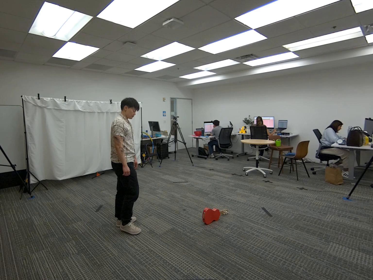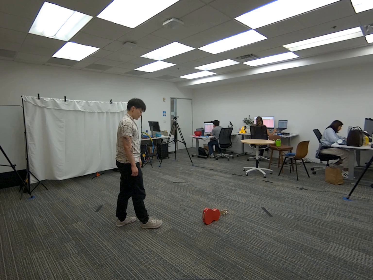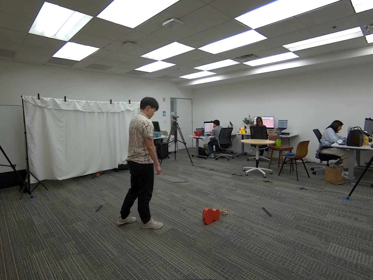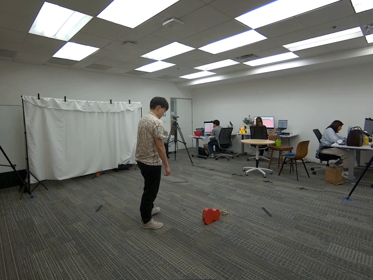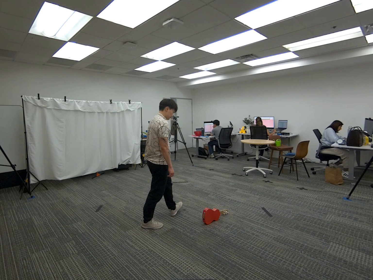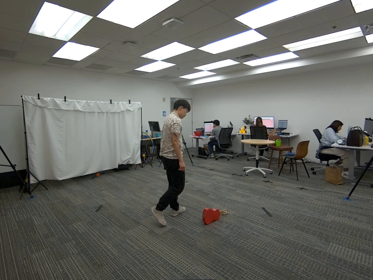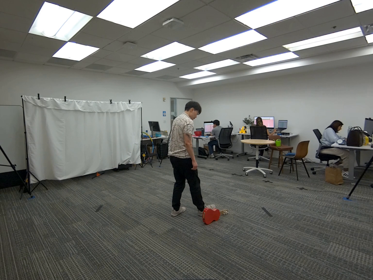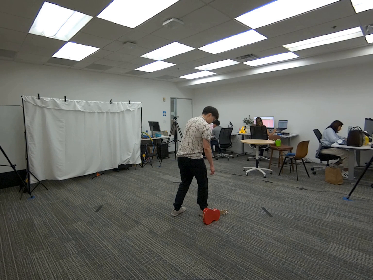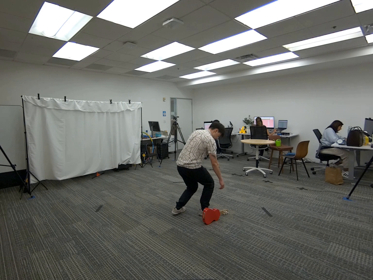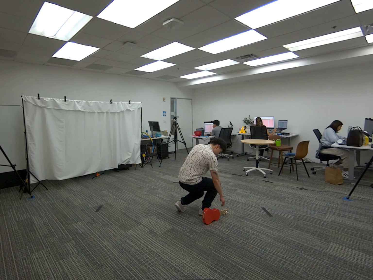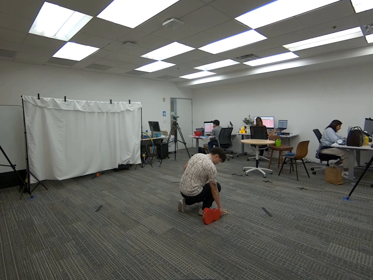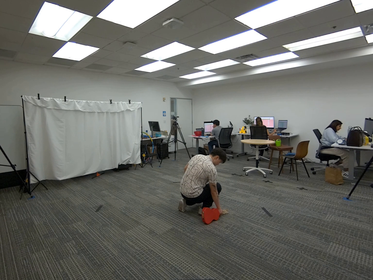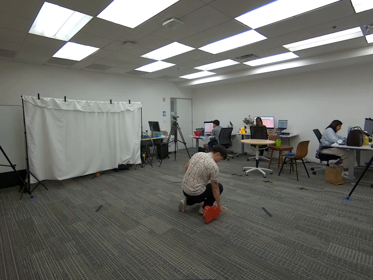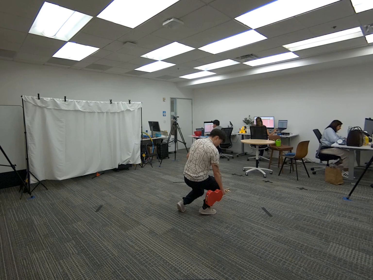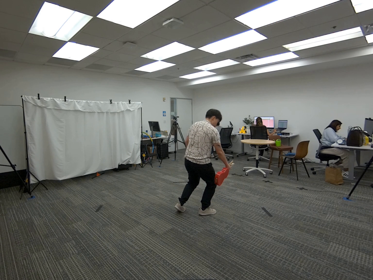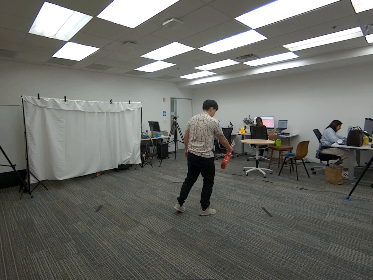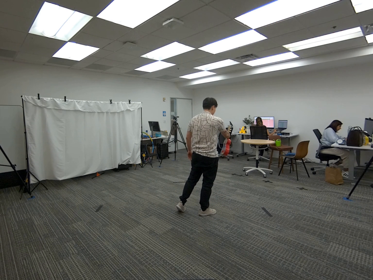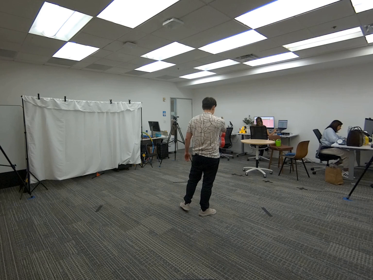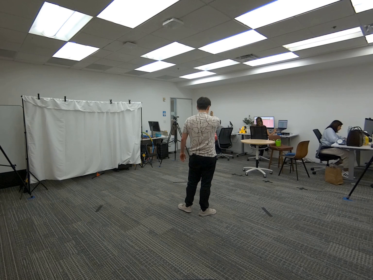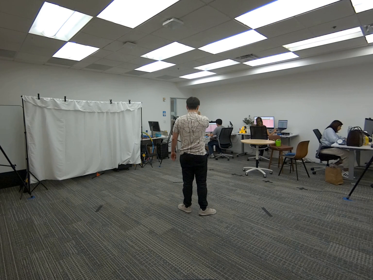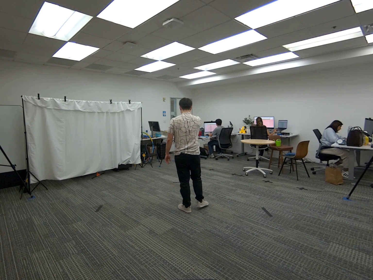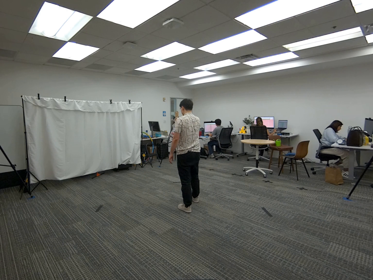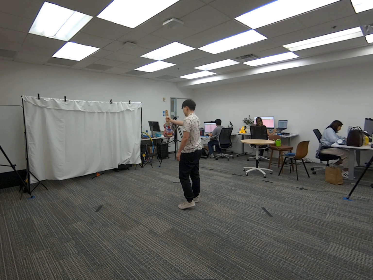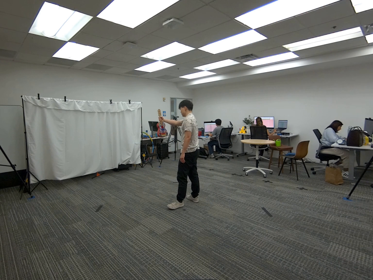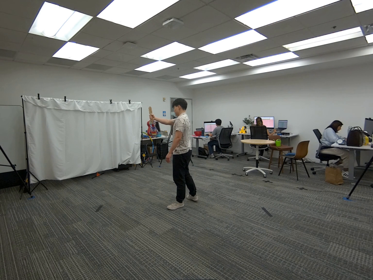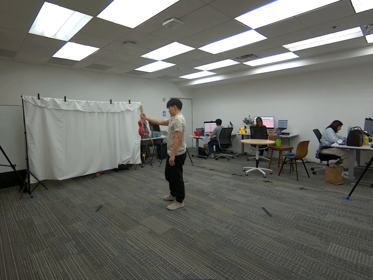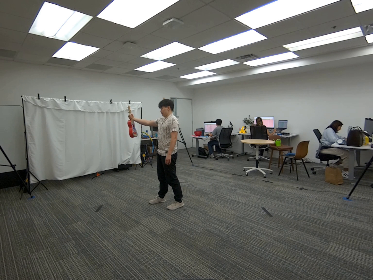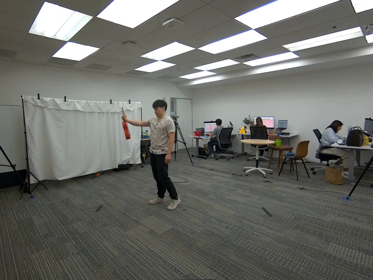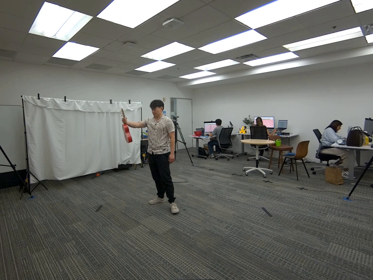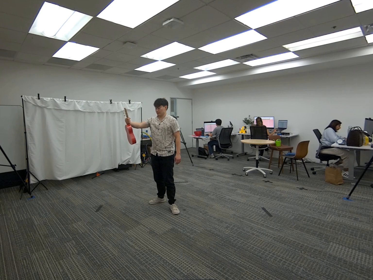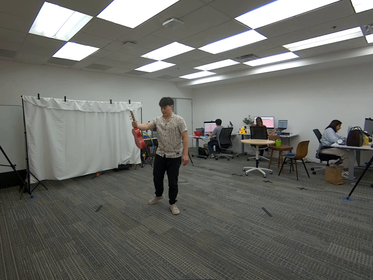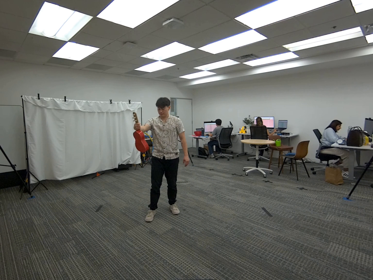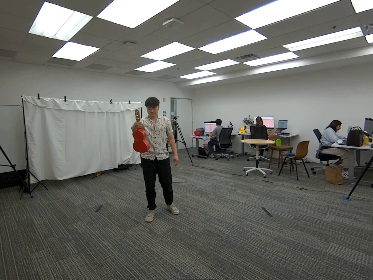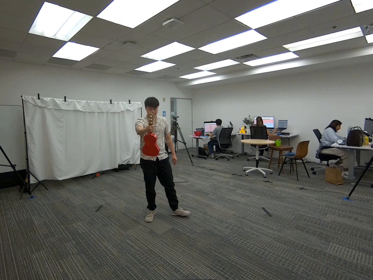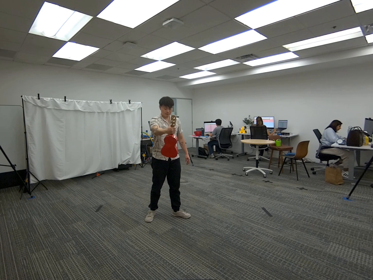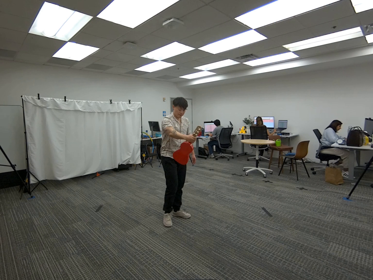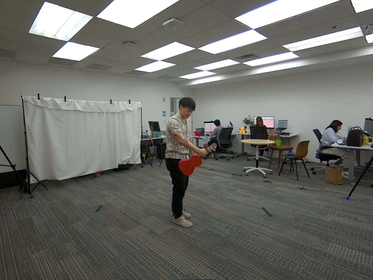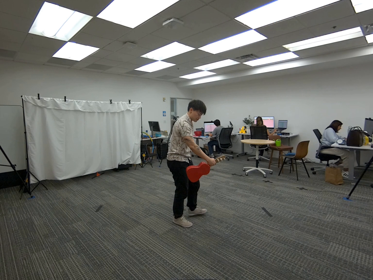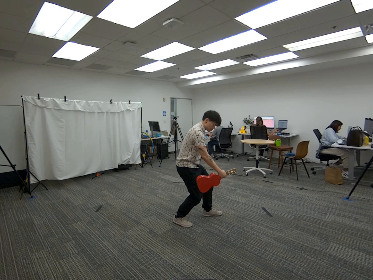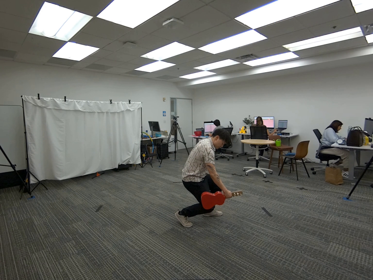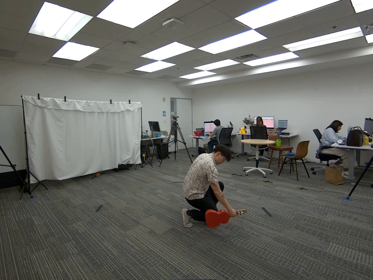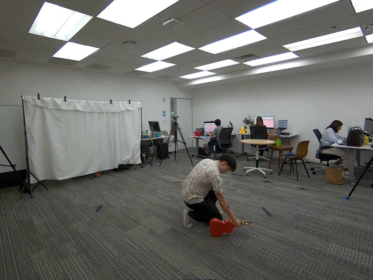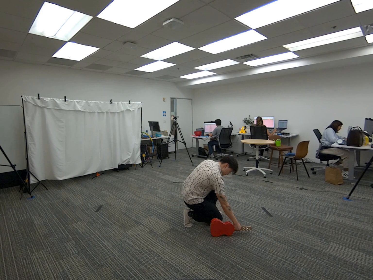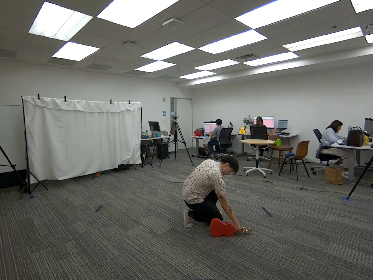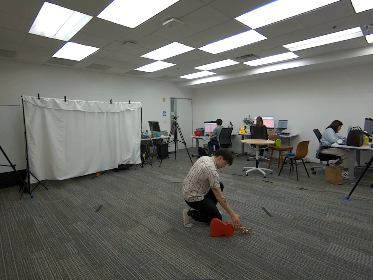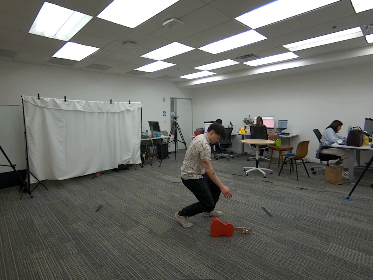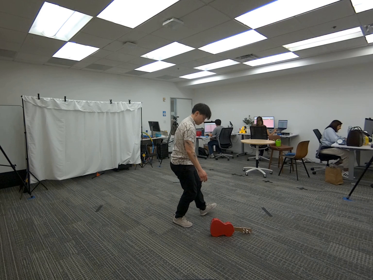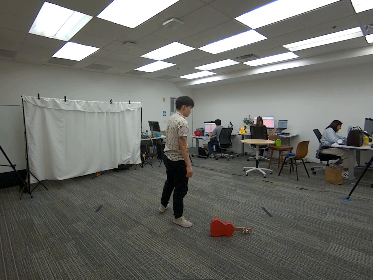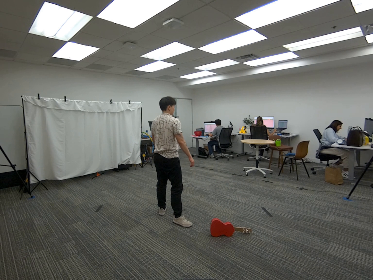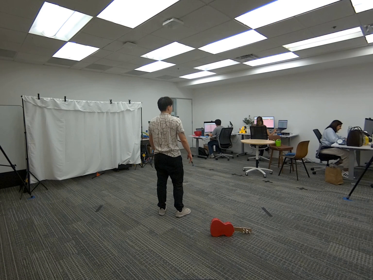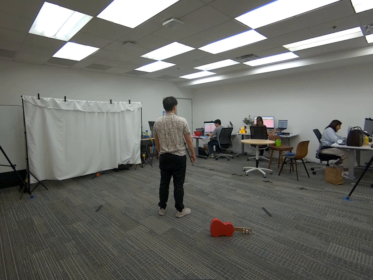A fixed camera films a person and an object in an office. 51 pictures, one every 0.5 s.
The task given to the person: Walk over to the guitar on the ground and pick up the guitar from the neck with your right hand. Walk around the bounding area with the guitar in front of you and place back on the ground when finished.
